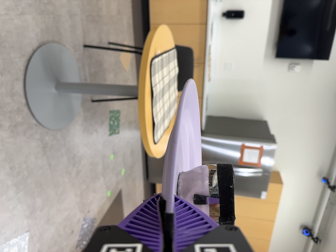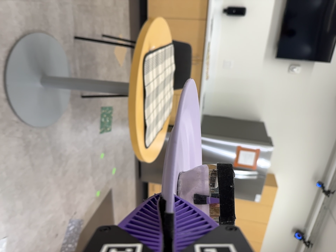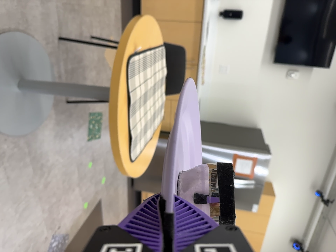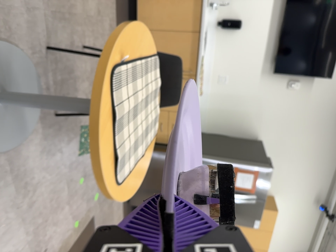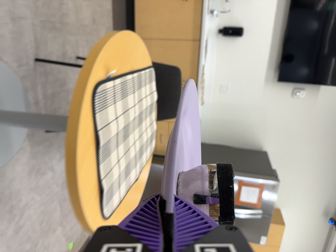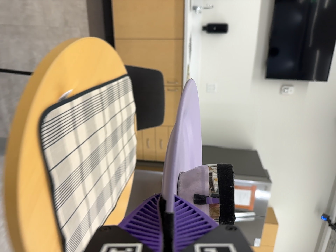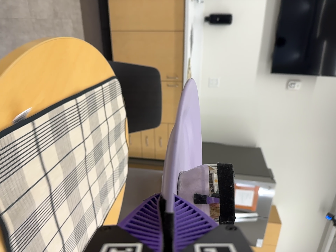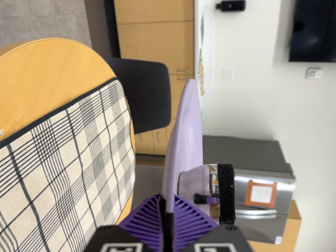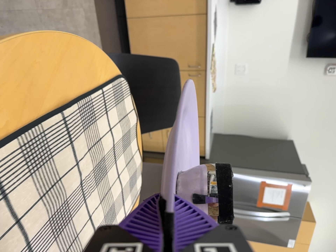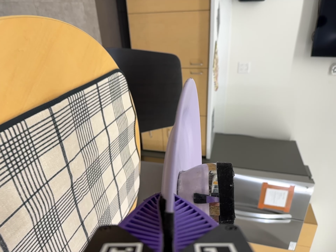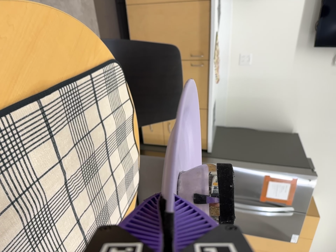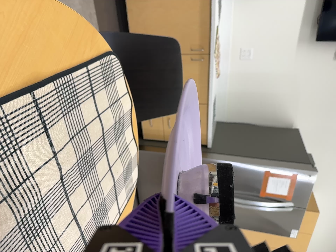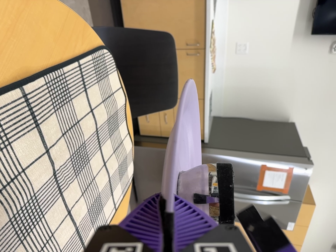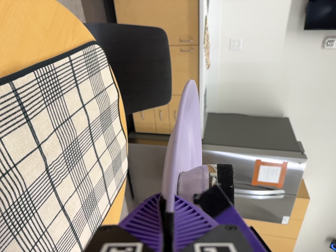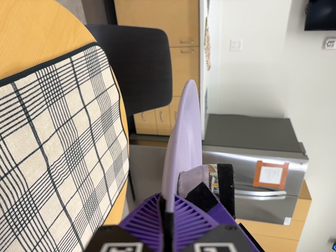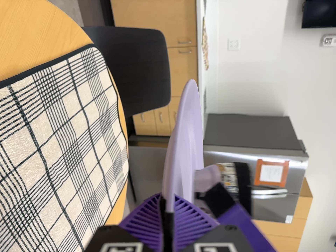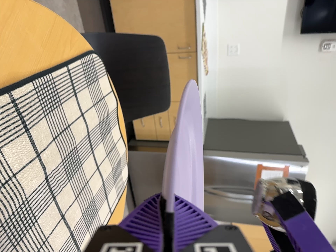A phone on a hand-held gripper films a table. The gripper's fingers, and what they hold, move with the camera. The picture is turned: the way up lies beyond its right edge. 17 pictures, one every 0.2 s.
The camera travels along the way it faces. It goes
forward.
0.0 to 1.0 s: The camera travels forward, about 70 cm, so what stands in front looms larger.
1.0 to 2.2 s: The camera travels forward, about 40 cm, so what stands in front looms larger. Its aim tips toward the bottom of its view by about 10 degrees.
2.2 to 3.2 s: The camera shifts only a little, or ends up much as it began.
The film runs forward here.
